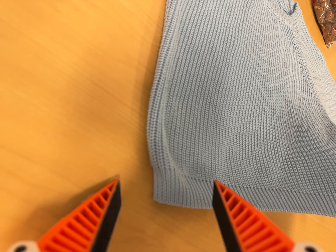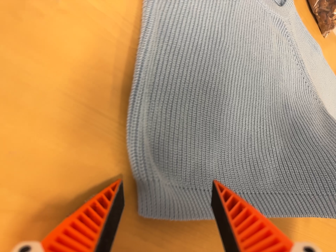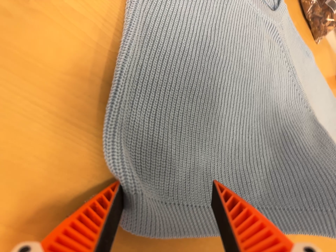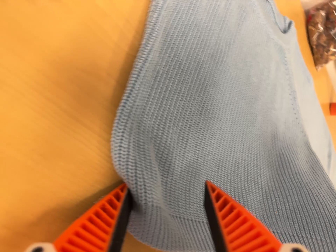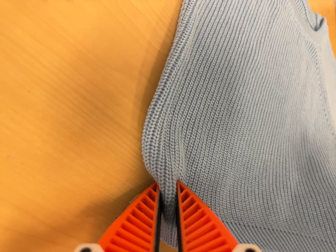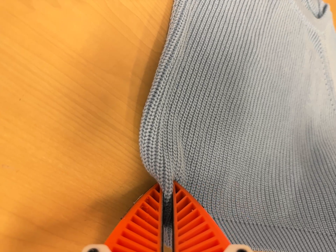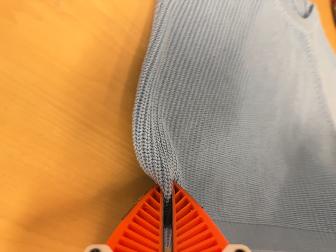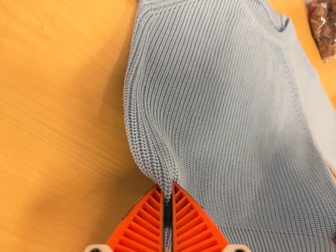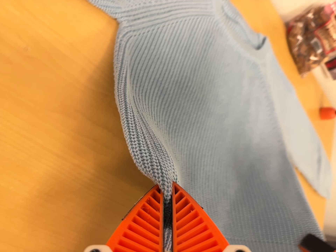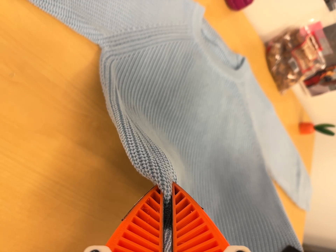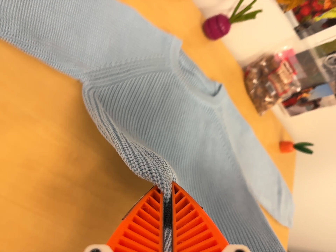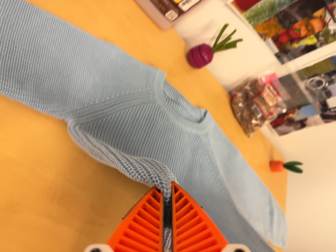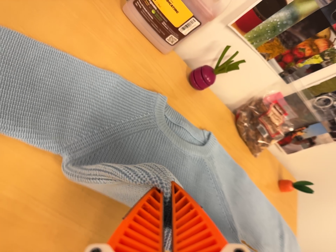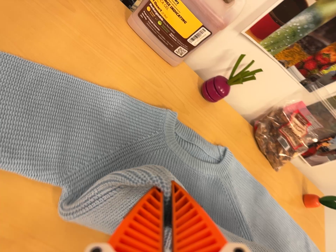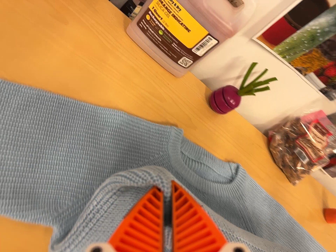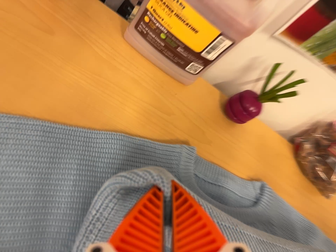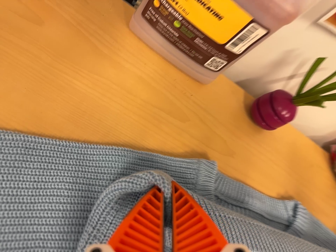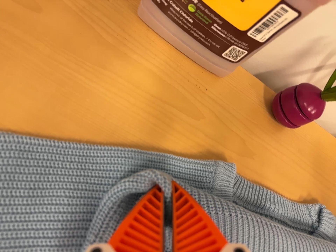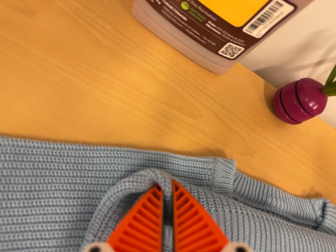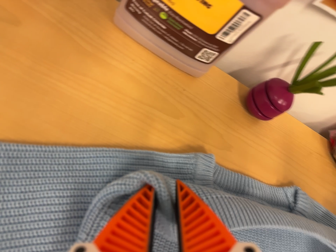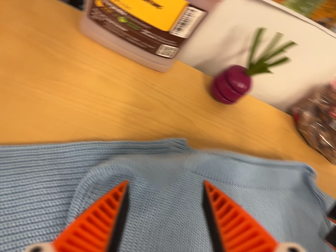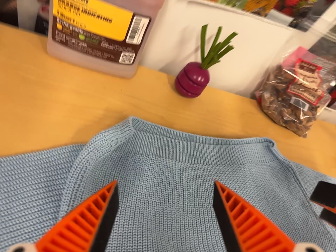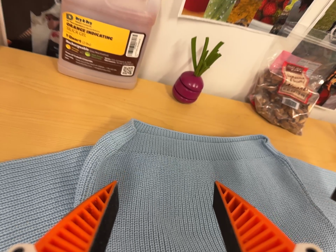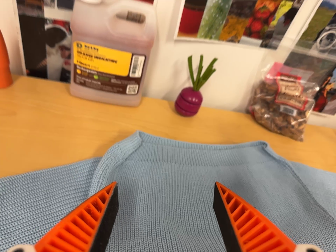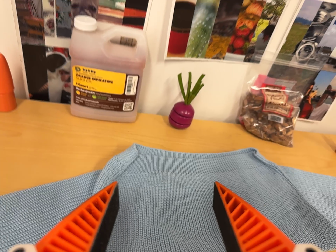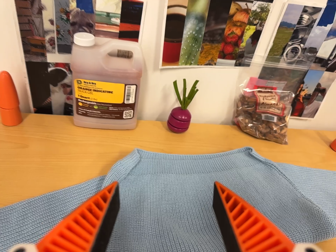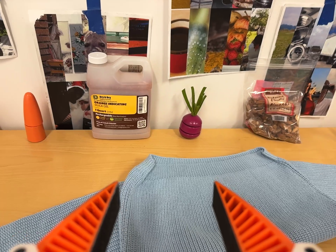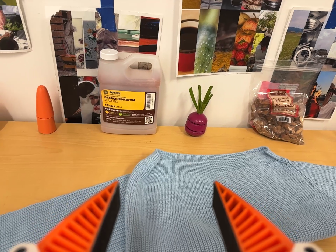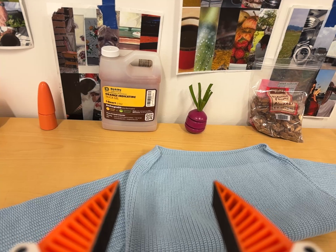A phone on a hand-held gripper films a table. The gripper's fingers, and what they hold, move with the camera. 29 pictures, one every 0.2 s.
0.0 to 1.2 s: The camera shifts only a little, or ends up much as it began.
1.2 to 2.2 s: The camera travels to its right, backward and toward the top of its view, about 16 cm, so close, fixed things drift to the left. Its aim tips toward the top of its view by about 10 degrees, and the scene shifts downward.
2.2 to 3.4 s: The camera swings to its left by about 15 degrees, and the scene slides to the right. It travels forward and toward the top of its view, about 28 cm, so what stands in front looms larger.
3.4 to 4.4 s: The camera travels backward, toward the bottom of its view and to its right, about 16 cm, so what stands in front gets smaller. Its aim tips toward the top of its view by about 10 degrees. It rolls about its line of sight by about 25 degrees, and the scene rotates counterclockwise.
4.4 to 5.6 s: The camera travels backward and toward the bottom of its view, about 14 cm, so what stands in front gets smaller. Its aim tips toward the top of its view by about 15 degrees. It rolls about its line of sight by about 10 degrees, and the scene rotates counterclockwise.
The film runs forward here.
